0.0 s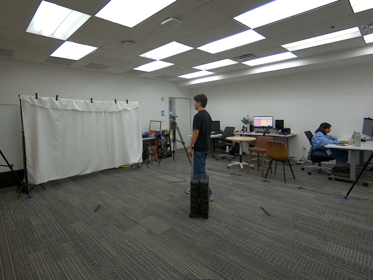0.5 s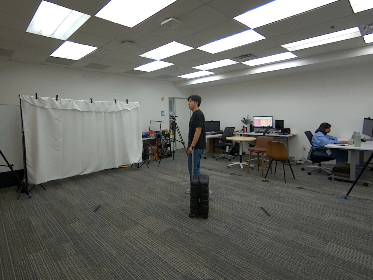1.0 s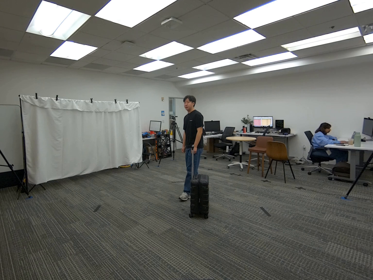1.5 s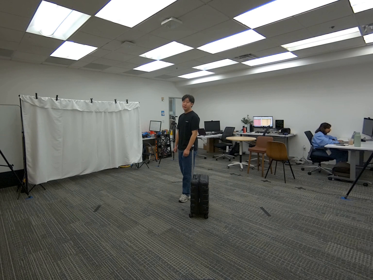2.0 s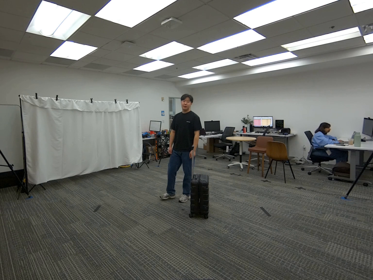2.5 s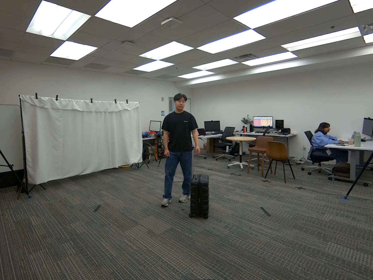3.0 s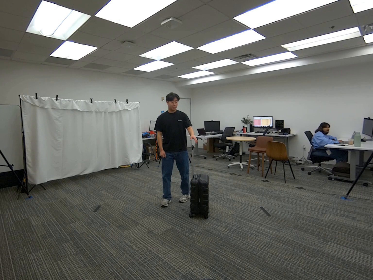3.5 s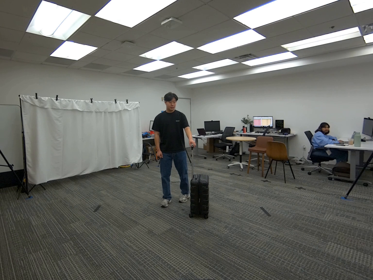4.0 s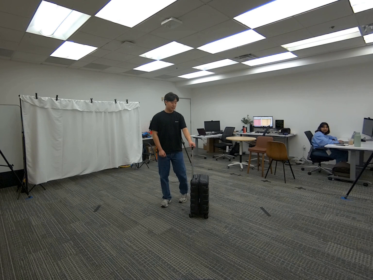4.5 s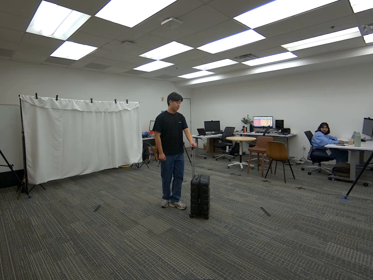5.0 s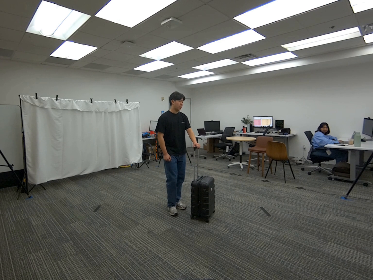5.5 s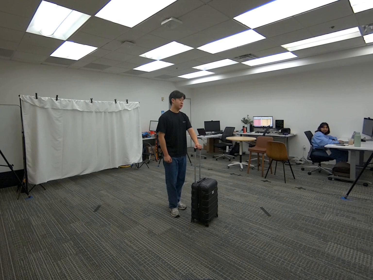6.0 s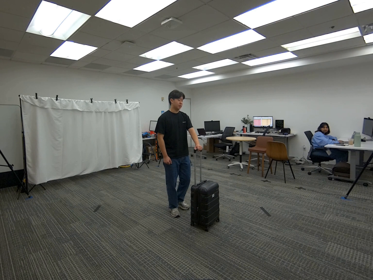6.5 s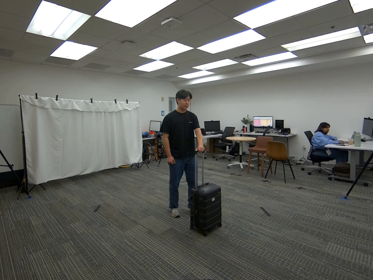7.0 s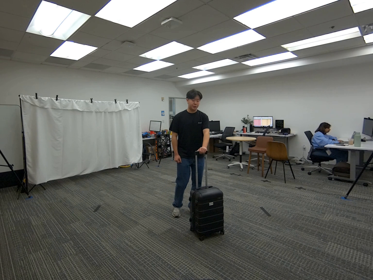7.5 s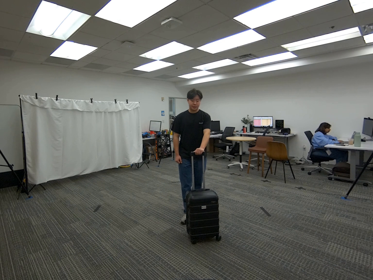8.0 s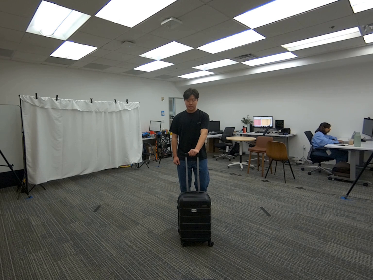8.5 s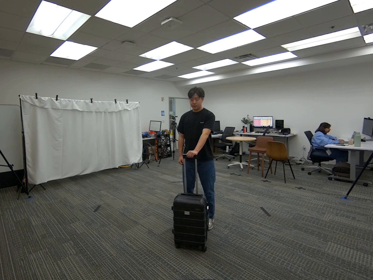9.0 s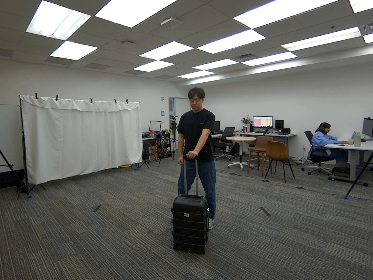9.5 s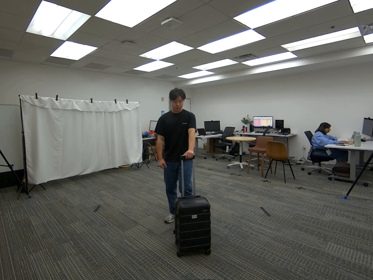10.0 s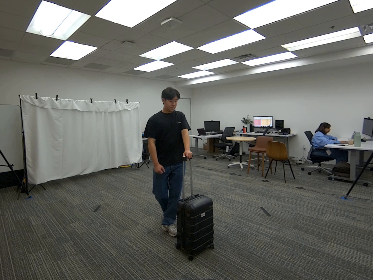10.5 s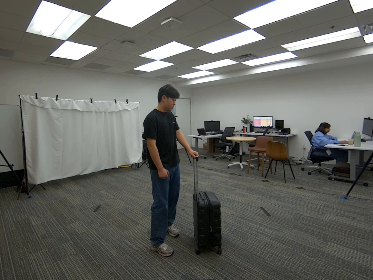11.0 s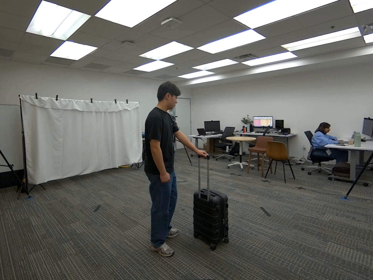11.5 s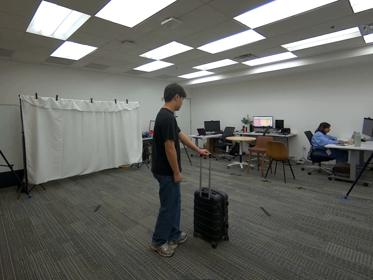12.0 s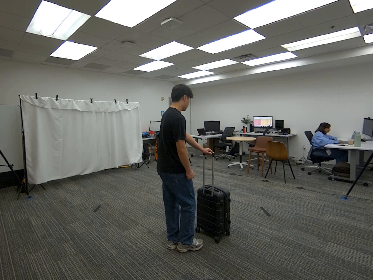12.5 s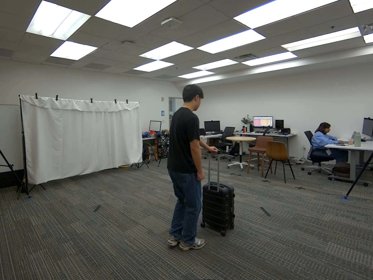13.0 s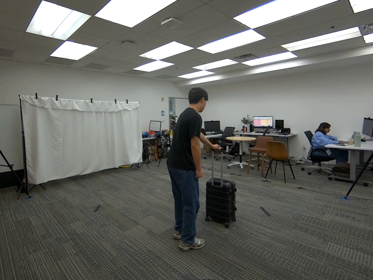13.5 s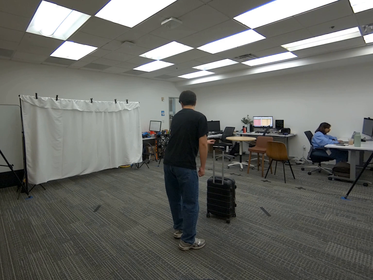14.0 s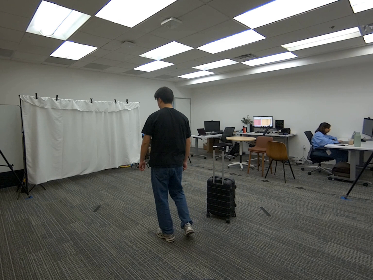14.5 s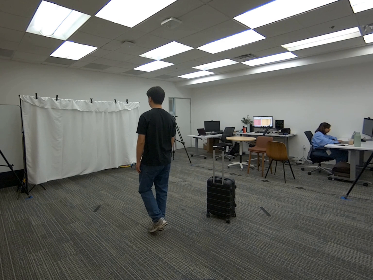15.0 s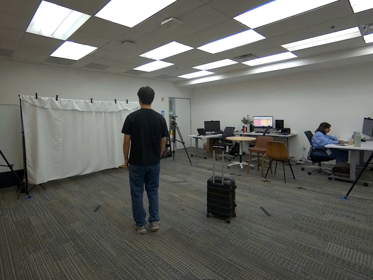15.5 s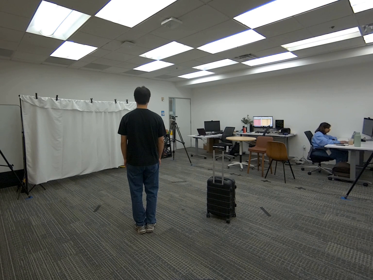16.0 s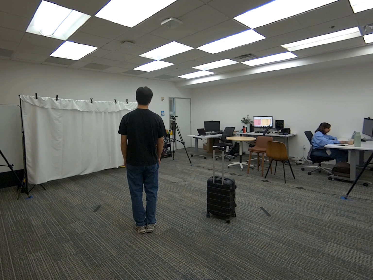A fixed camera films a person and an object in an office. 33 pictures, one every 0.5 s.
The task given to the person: Walk over to the rolling luggage within the bounding area and grasp the rolling luggage from the top handle with left hand and push the rolling luggage infront of you within the bounding area. Step away when complete.
